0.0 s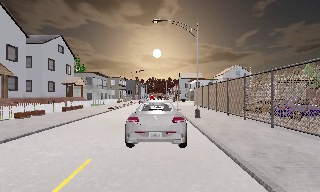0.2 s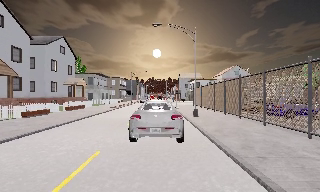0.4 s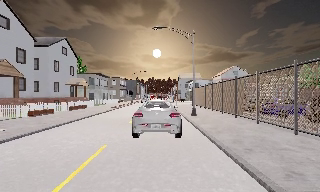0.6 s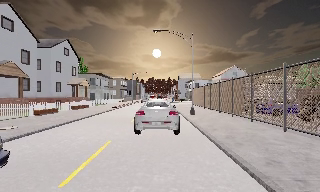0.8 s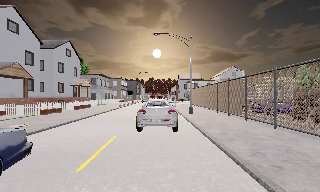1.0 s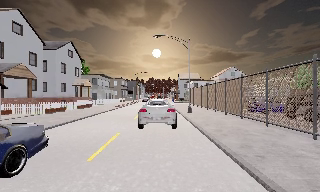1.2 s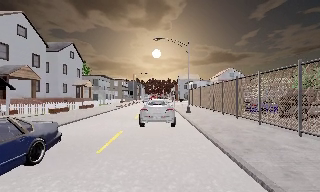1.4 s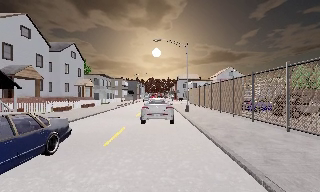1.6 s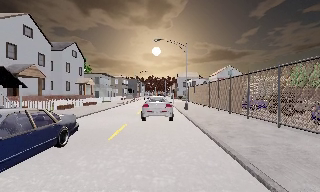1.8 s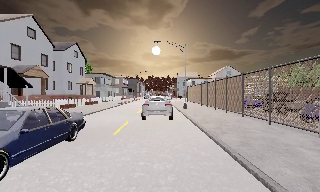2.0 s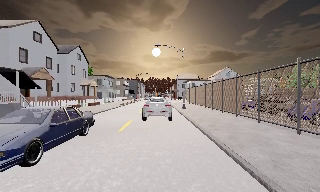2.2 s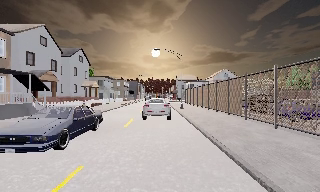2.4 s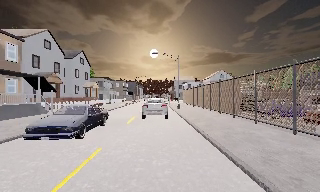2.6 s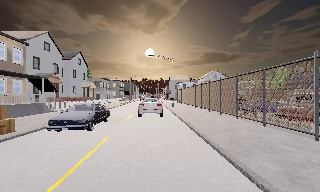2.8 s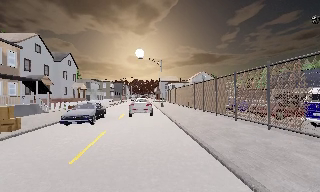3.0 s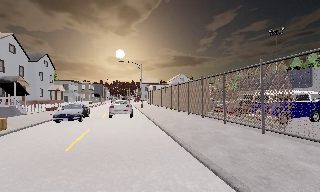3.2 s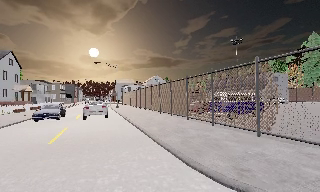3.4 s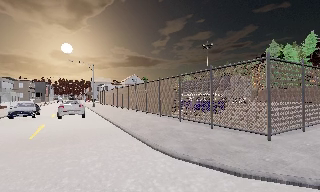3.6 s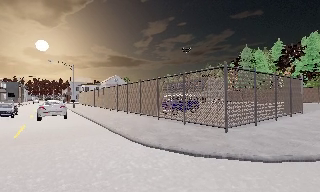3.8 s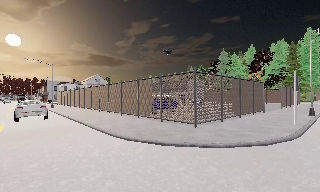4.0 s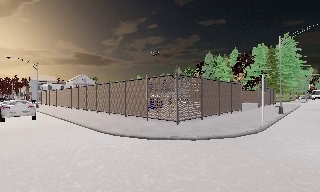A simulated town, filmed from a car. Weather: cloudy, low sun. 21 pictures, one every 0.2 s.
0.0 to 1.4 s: The camera travels backward, about 4.5 m, so what stands in front gets smaller.
1.4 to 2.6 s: The camera travels backward, about 6 m, so what stands in front gets smaller. It gains speed.
2.6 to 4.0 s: The camera swings to its right by about 45 degrees, and the scene slides to the left. It travels backward, about 9 m.
The film runs backward here.
